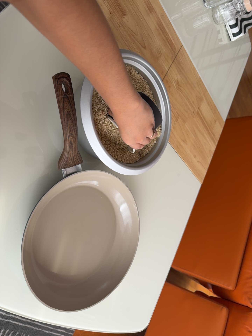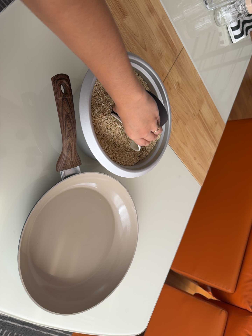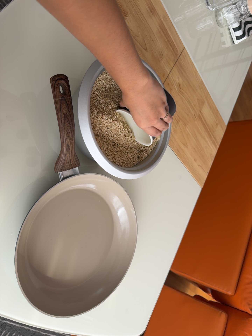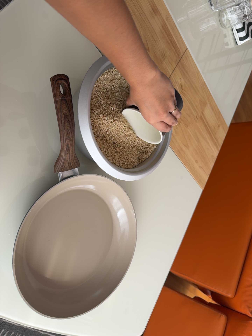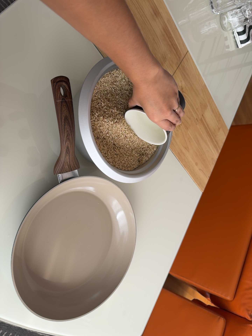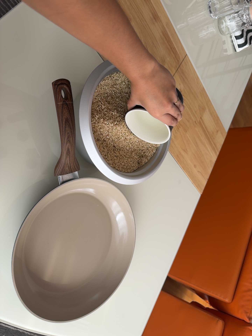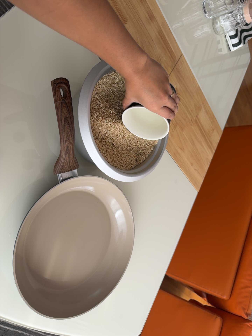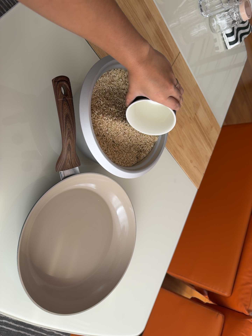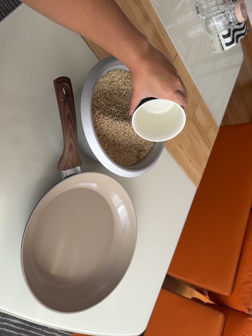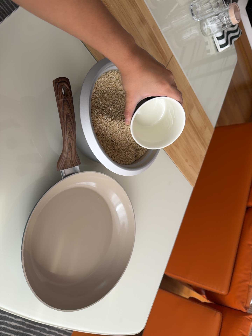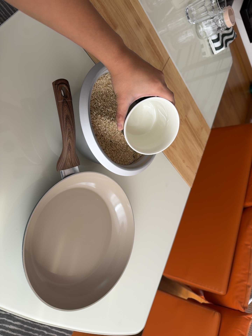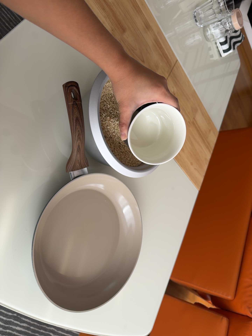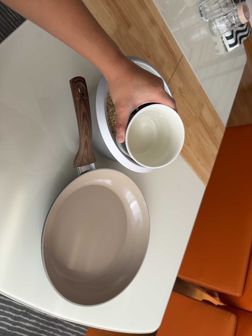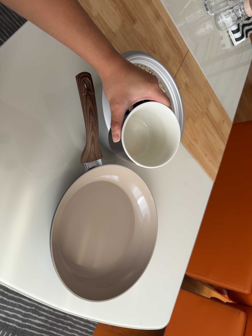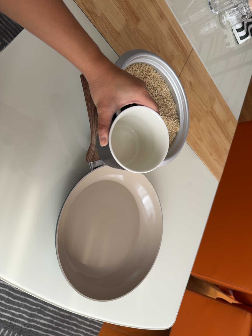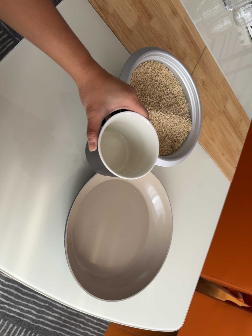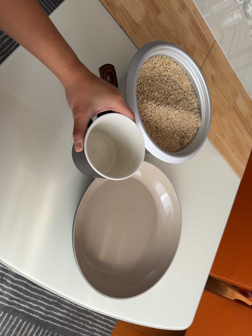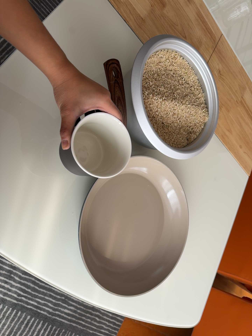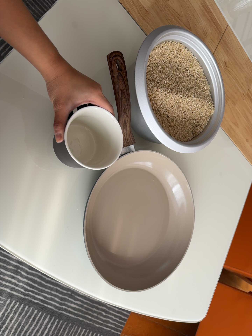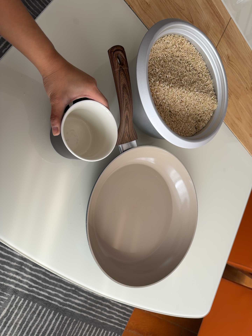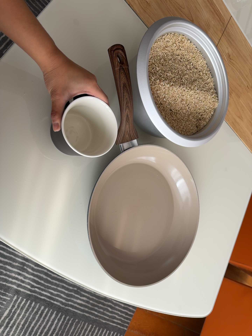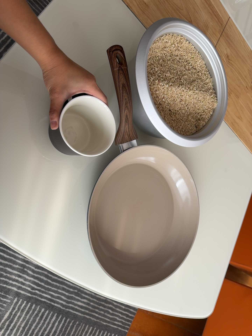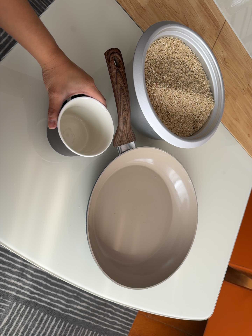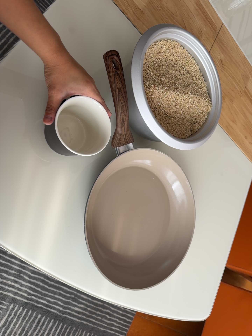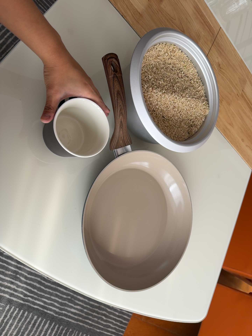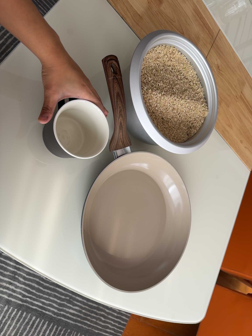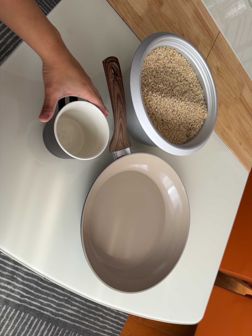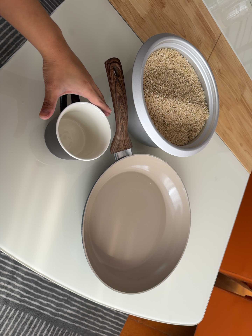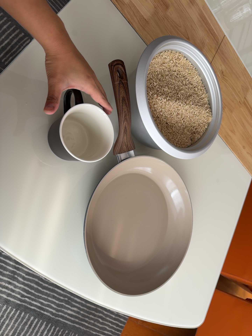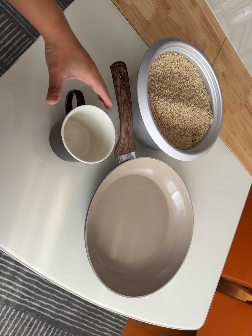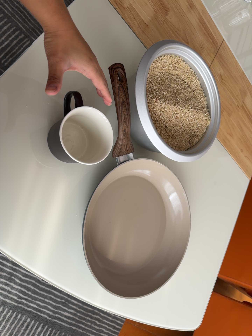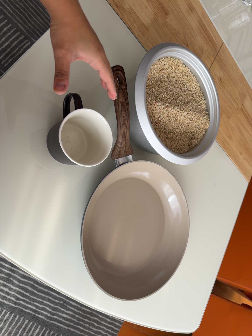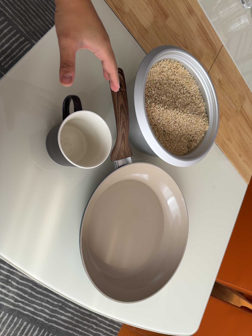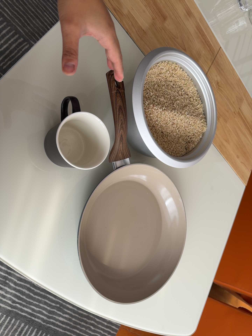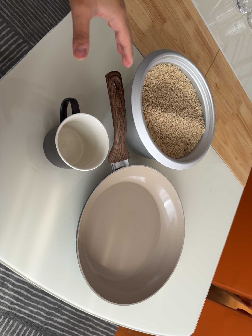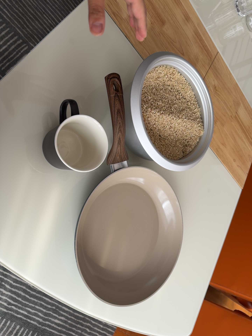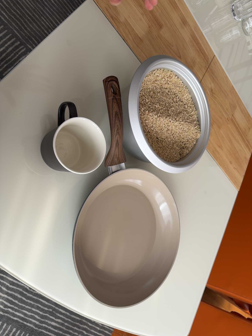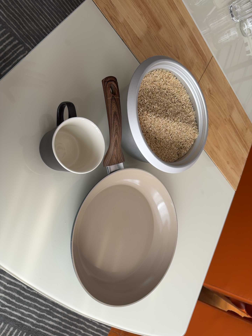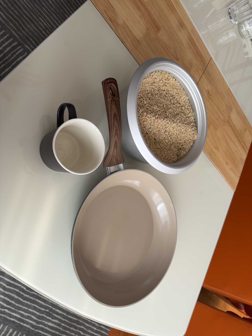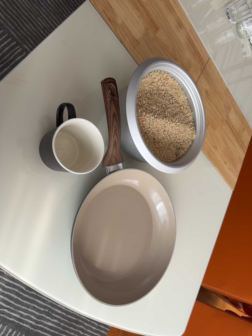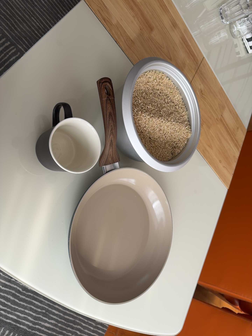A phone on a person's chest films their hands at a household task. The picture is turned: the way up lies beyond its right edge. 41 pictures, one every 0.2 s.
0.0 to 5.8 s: The camera travels toward the bottom of its view, about 7 cm.
5.8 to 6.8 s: The camera keeps its place and its aim.
6.8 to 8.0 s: The camera shifts only a little, or ends up much as it began.
The film runs backward here.
